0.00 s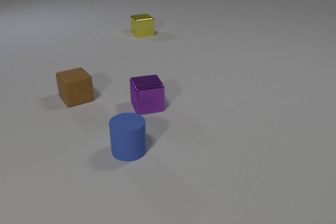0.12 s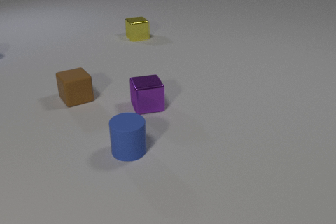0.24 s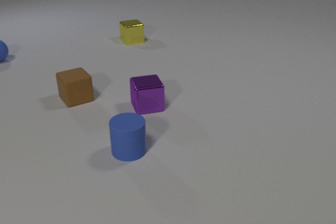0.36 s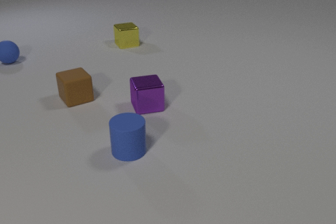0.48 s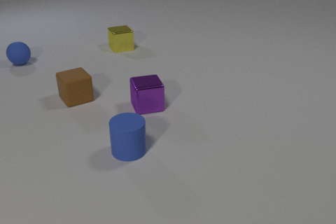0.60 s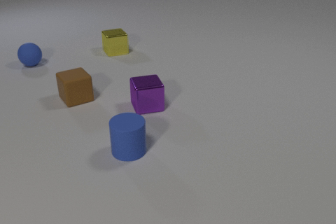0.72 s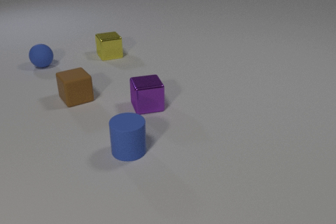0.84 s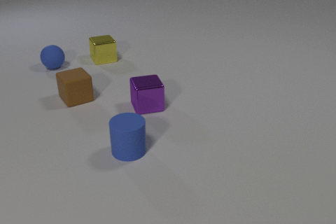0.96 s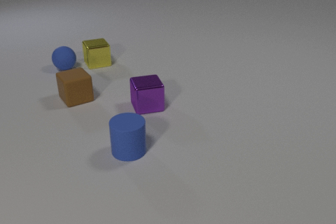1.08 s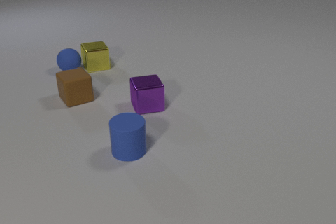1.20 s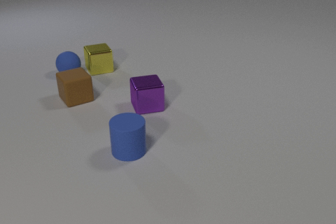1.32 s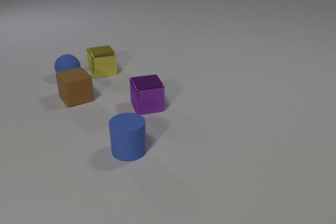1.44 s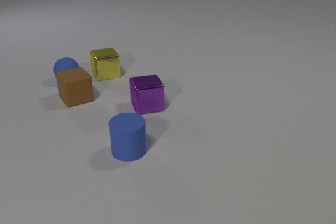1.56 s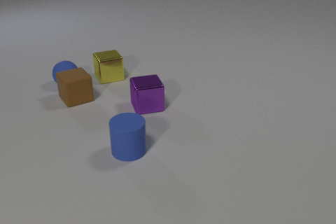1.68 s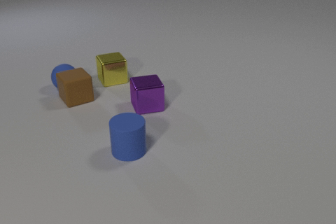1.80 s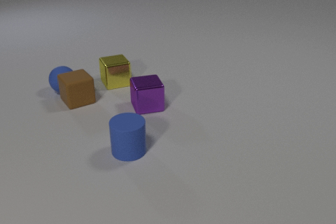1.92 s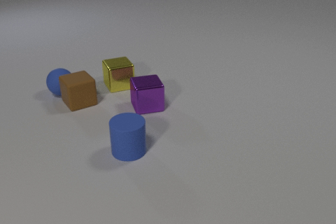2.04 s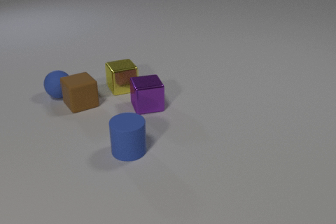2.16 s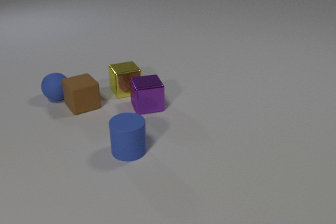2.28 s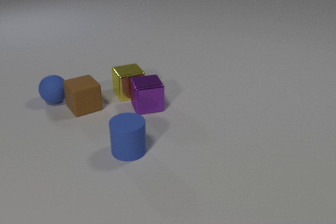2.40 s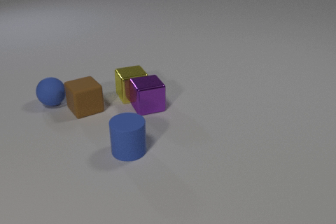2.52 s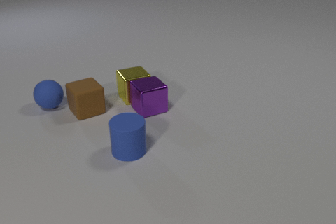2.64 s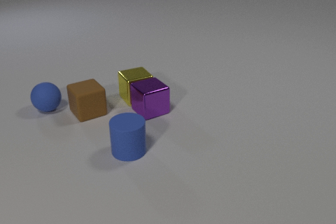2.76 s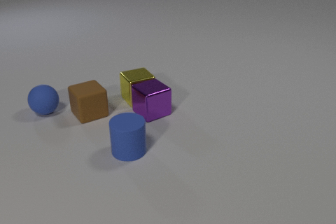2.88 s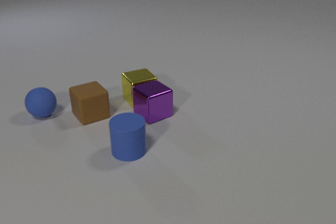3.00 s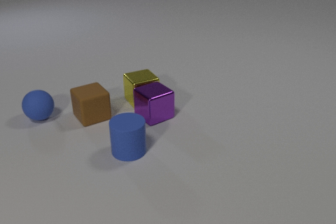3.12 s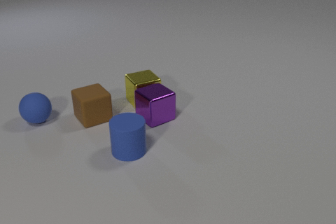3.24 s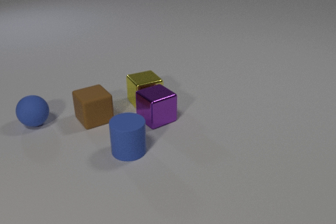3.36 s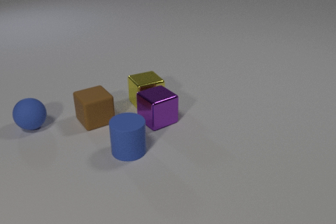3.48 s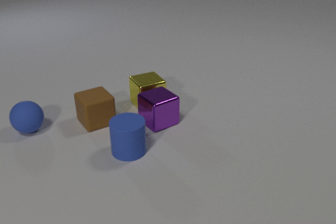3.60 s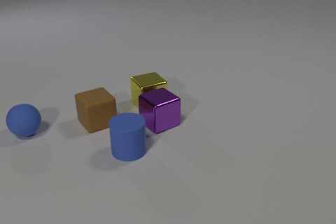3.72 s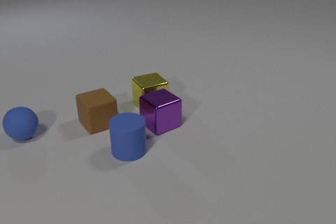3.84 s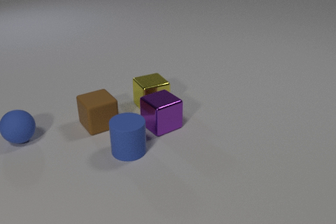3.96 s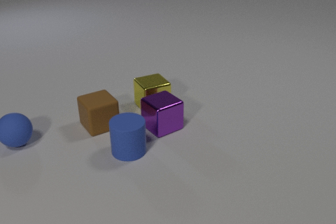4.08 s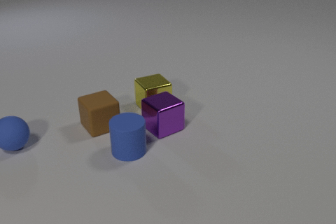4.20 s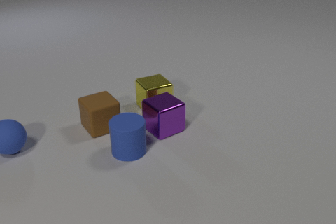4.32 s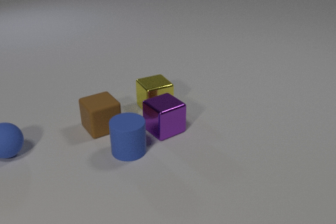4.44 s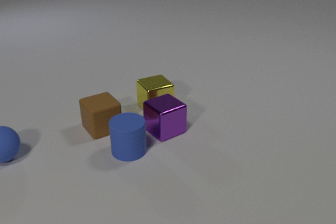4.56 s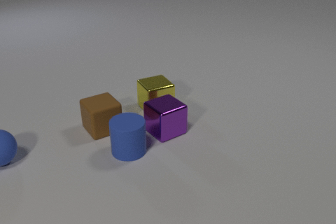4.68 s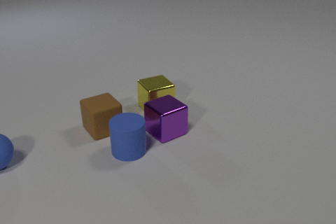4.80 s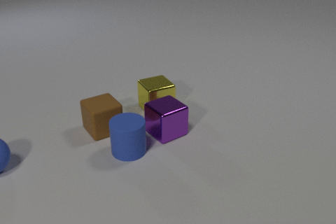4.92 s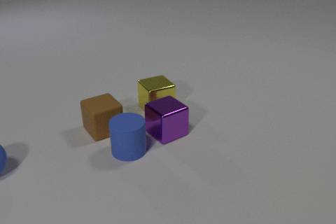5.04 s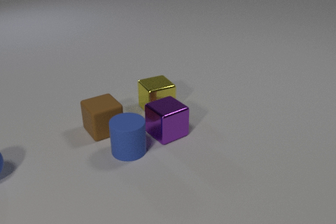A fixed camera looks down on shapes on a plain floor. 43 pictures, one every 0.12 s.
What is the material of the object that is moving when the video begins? metal.
How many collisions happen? 3.
How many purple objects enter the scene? 0.
0.00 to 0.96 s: The blue rubber sphere comes in at the left edge, rolls to the right and toward the camera. The yellow metal cube slides toward the camera and to the left.
0.96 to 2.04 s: The blue rubber sphere rolls toward the camera. The yellow metal cube slides toward the camera. The brown rubber cube slides toward the camera. The blue rubber sphere and the yellow metal cube collide. The blue rubber sphere and the brown rubber cube collide.
2.04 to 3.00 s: The blue rubber sphere rolls toward the camera and to the left. The yellow metal cube slides toward the camera and to the right. The brown rubber cube slides toward the camera. The purple metal cube slides toward the camera. The yellow metal cube and the purple metal cube collide.
3.00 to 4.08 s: The blue rubber sphere rolls toward the camera and to the left. The yellow metal cube slides toward the camera and to the right. The brown rubber cube slides toward the camera. The purple metal cube slides toward the camera.
4.08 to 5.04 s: The blue rubber sphere rolls toward the camera and to the left. The brown rubber cube slides toward the camera. The purple metal cube slides toward the camera.
